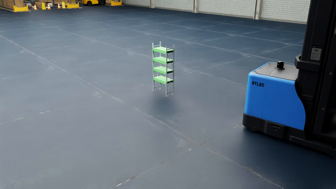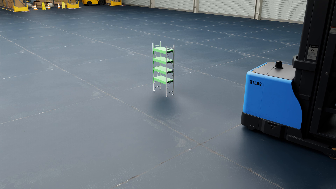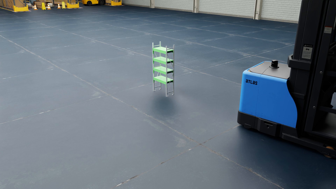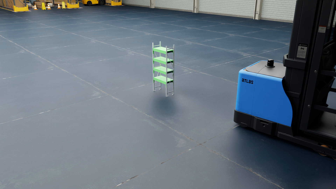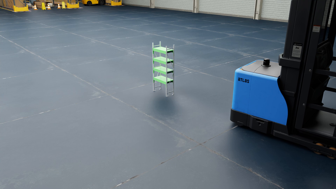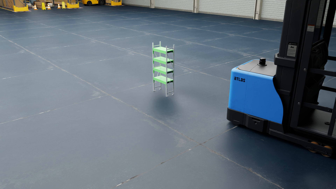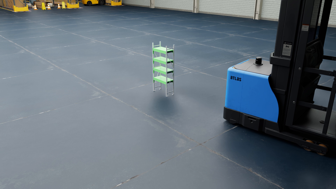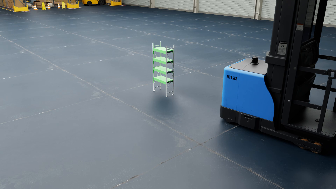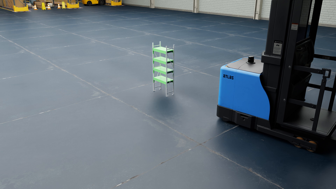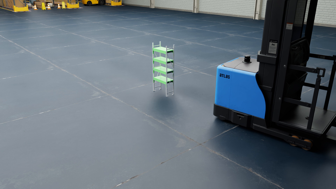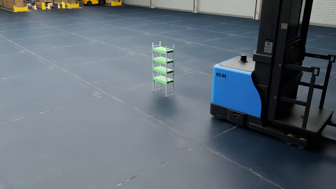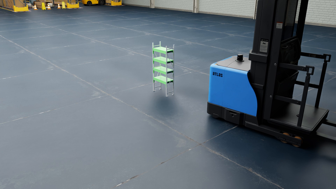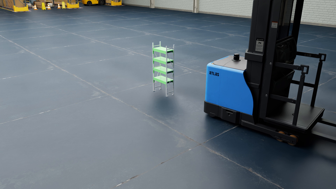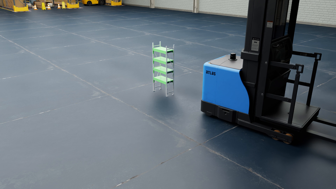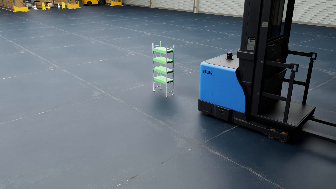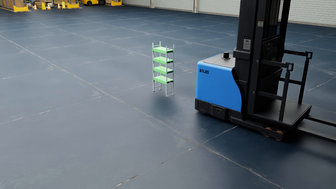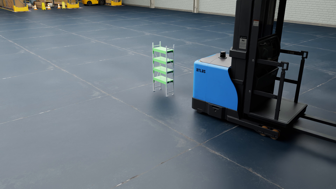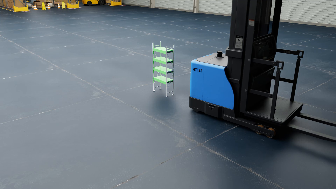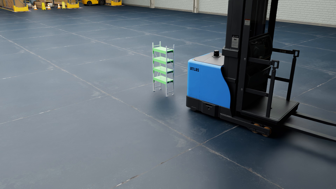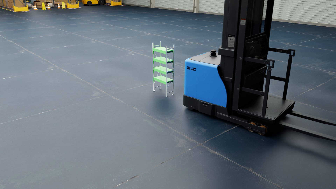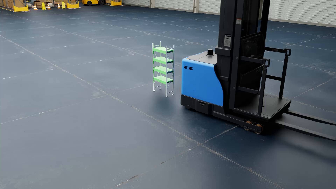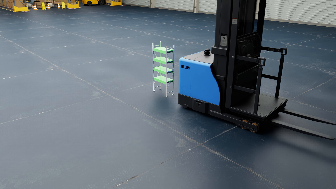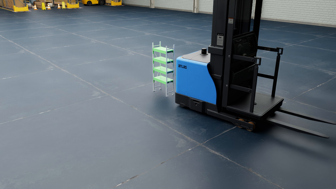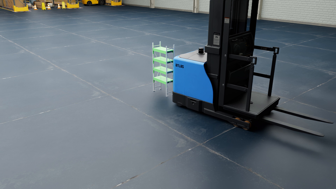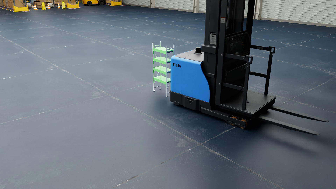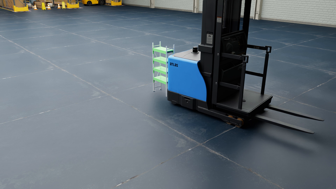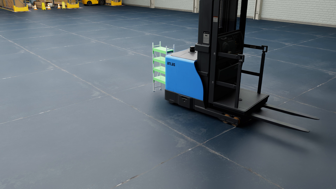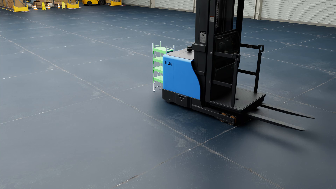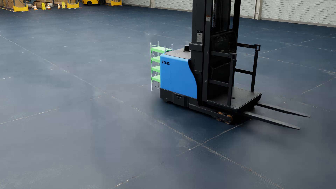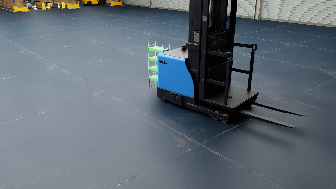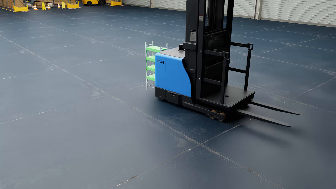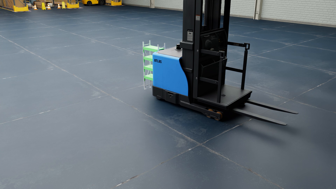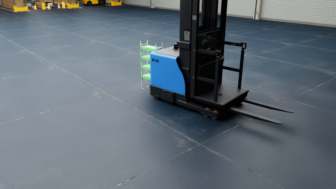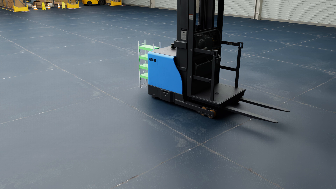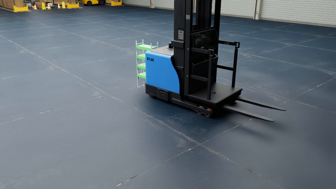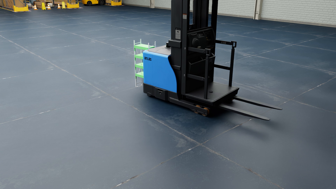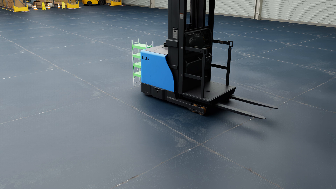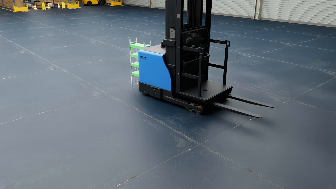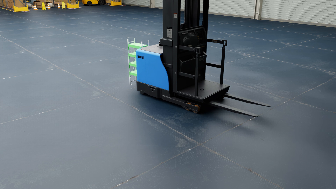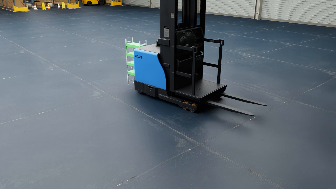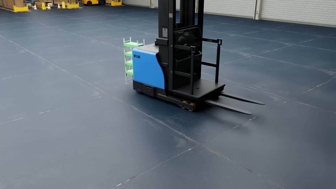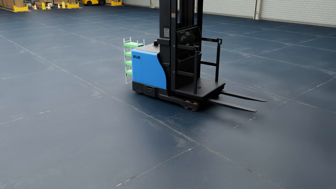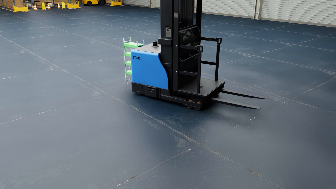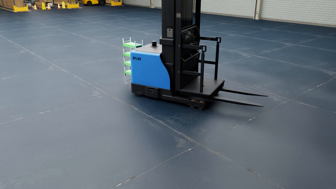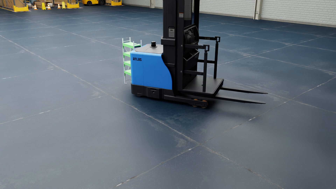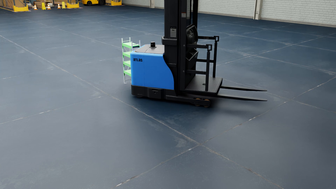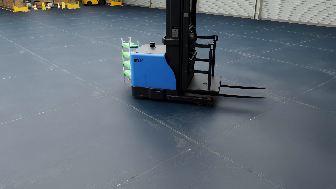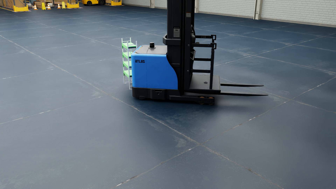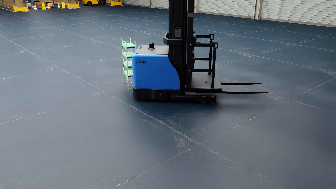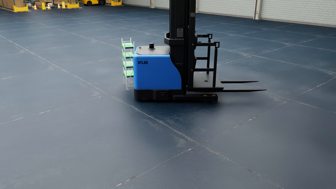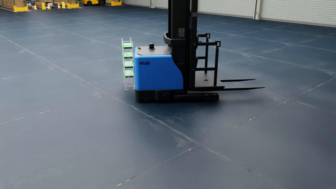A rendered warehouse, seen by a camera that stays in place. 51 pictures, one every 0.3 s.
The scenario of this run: A forklift runs into an object in its way.
